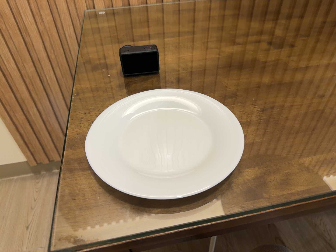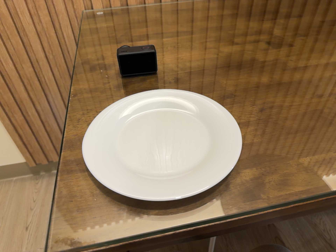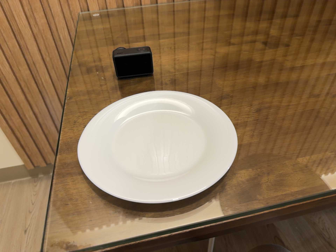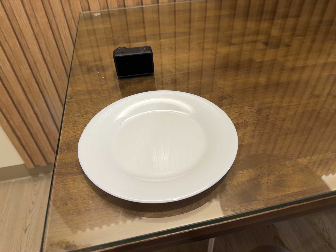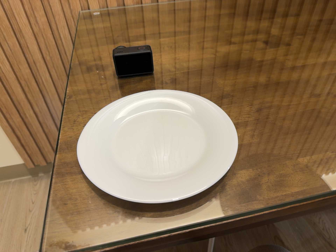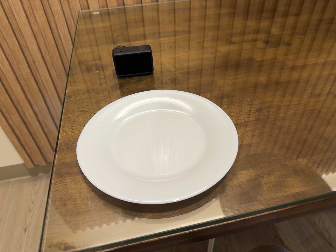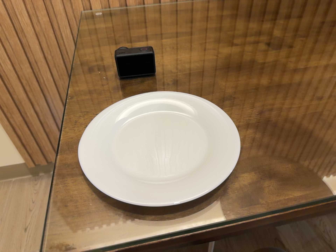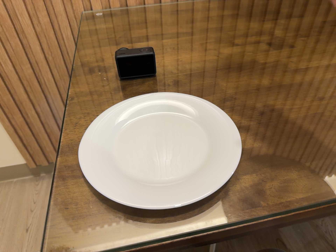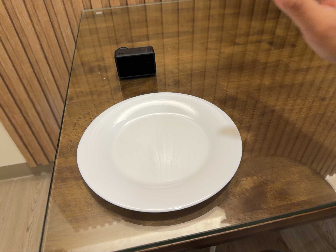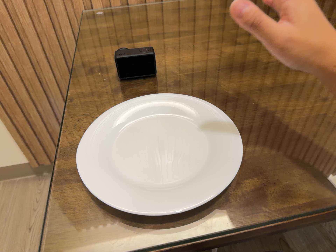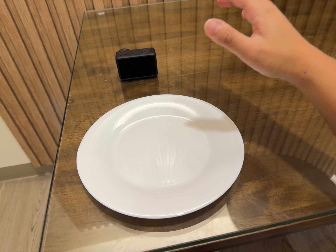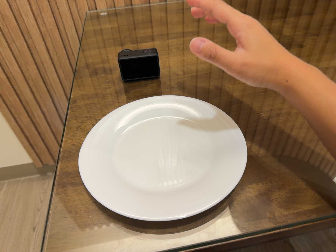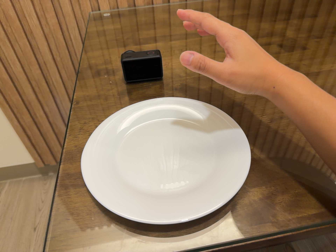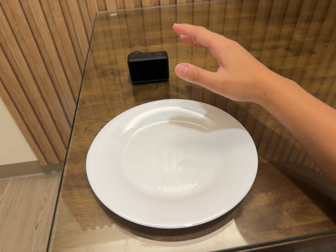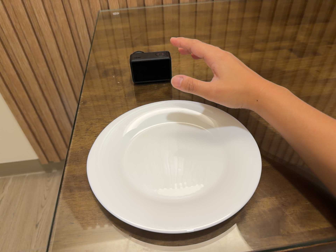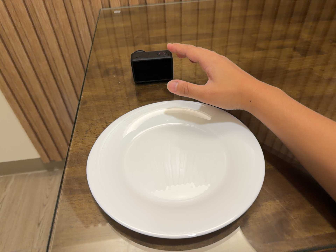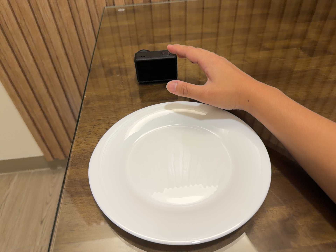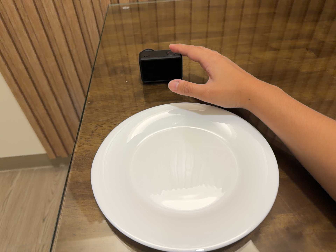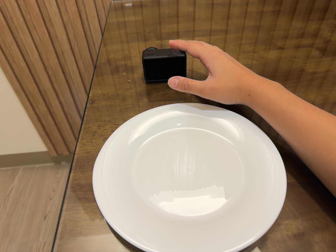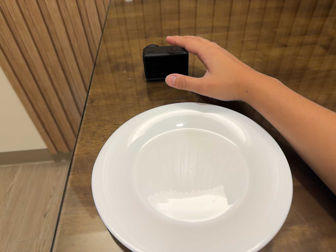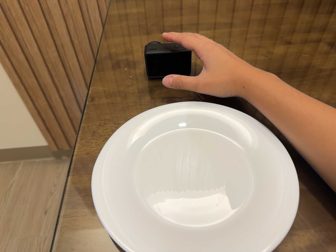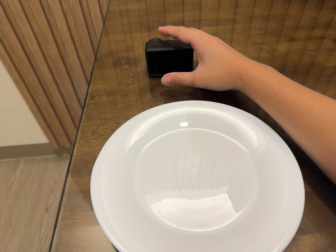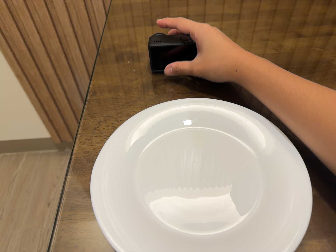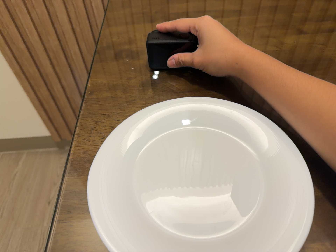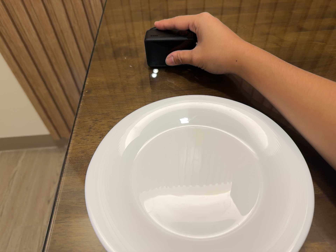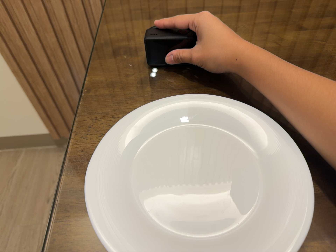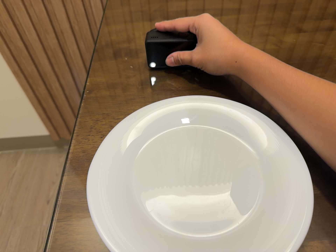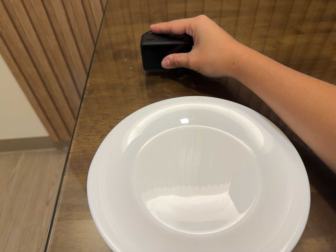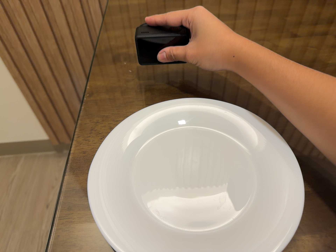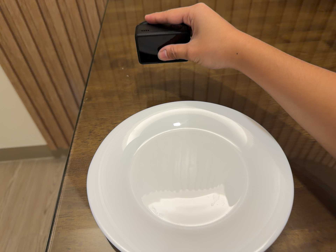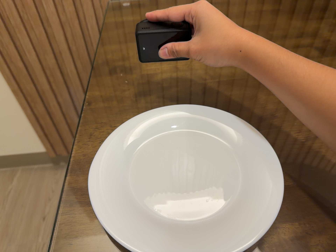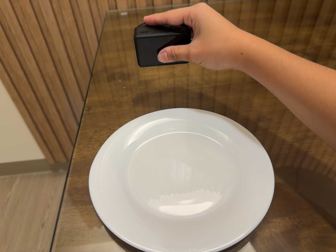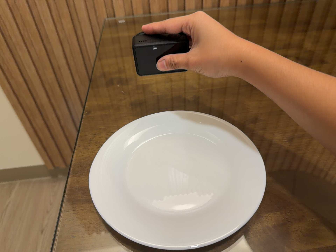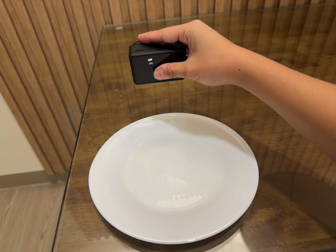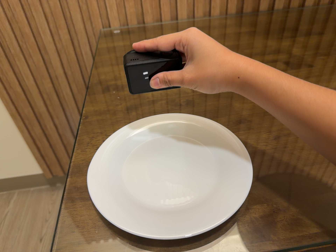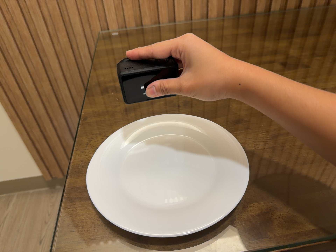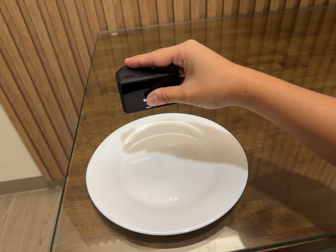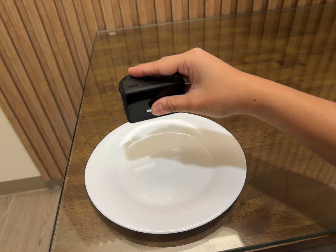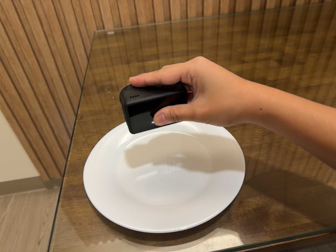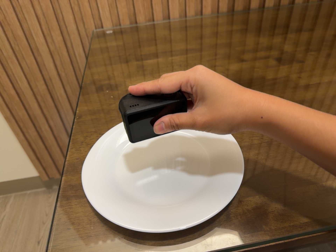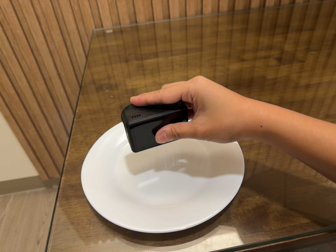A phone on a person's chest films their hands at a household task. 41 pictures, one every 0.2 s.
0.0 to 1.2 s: The camera keeps its place and its aim.
1.2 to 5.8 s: The camera travels forward and toward the top of its view, about 9 cm, so what stands in front looms larger.
5.8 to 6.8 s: The camera travels backward, about 6 cm, so what stands in front gets smaller.
6.8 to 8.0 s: The camera shifts only a little, or ends up much as it began.
The film runs forward here.
